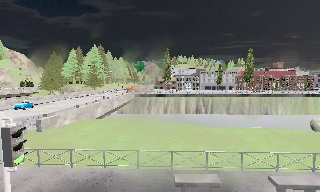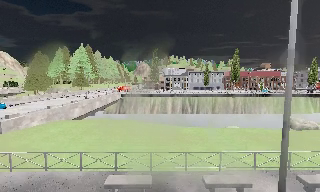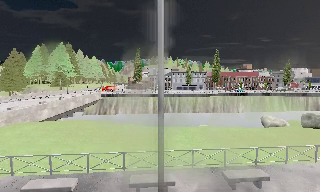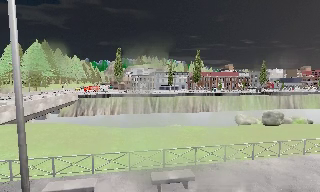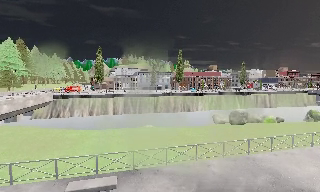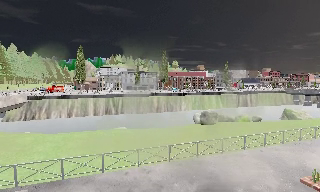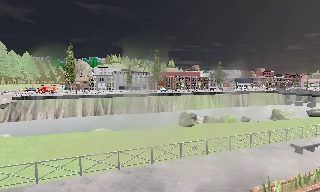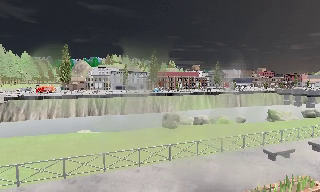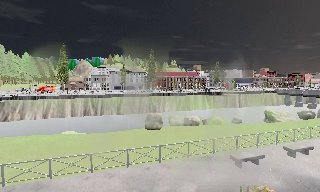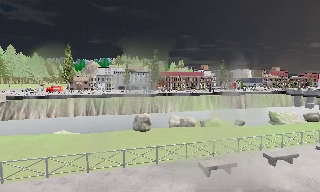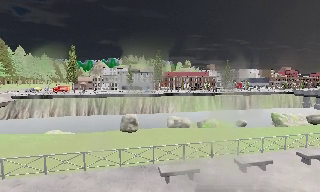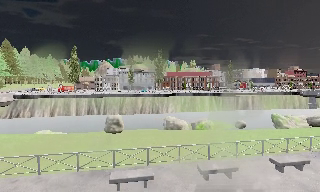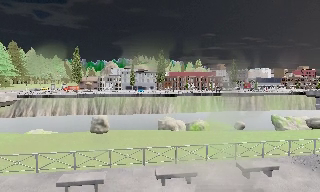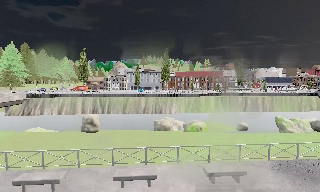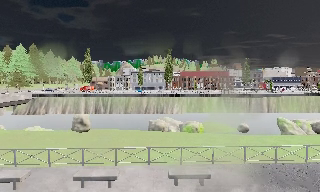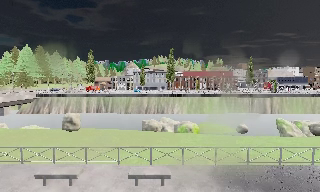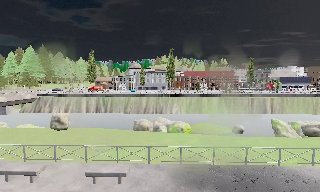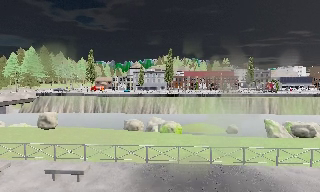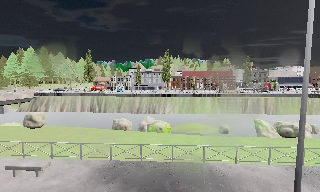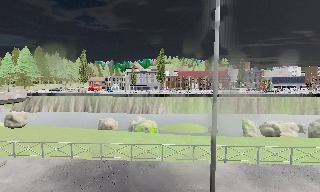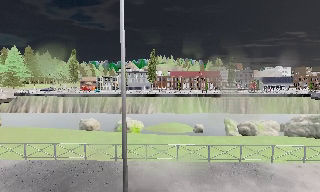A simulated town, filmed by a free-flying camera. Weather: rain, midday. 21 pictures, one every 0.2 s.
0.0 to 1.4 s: The camera pans to its right, which is clockwise from overhead, by about 20 degrees. It travels to its right, about 16 m, so close, fixed things drift to the left.
1.4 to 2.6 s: The camera pans to its left, which is counterclockwise from overhead, by about 15 degrees. It travels to its right, about 12 m, so close, fixed things drift to the left.
2.6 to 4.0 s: The camera travels to its right, about 13 m, so close, fixed things drift to the left.
The film runs backward here.
